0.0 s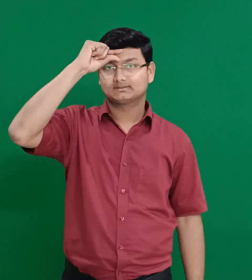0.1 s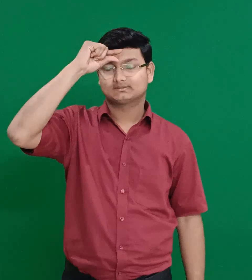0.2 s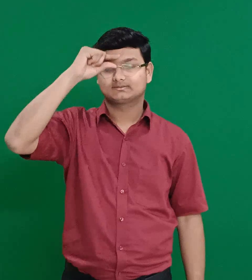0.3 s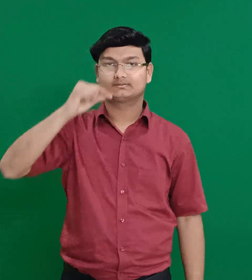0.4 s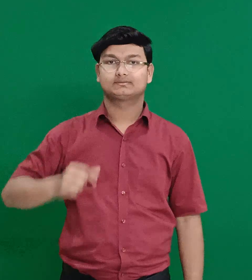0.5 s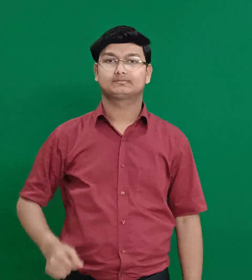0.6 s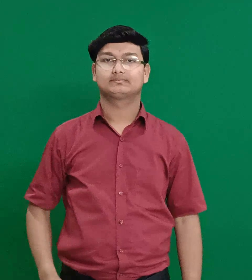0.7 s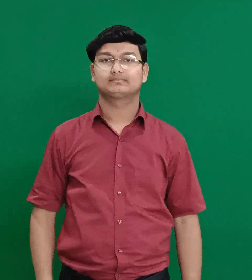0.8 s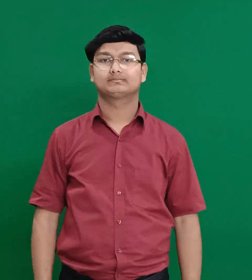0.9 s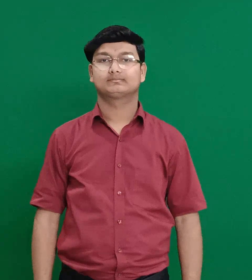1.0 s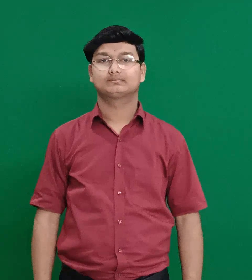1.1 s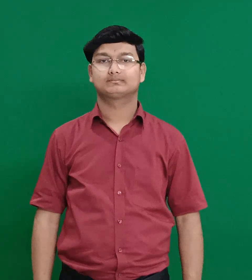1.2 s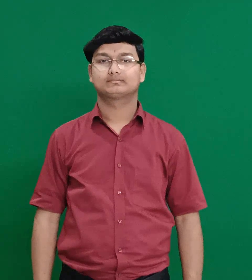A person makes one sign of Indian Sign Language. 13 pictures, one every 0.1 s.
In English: gideon, jerub-baal
